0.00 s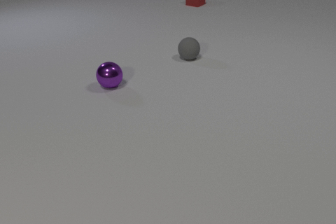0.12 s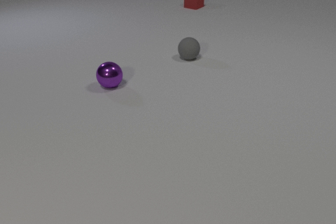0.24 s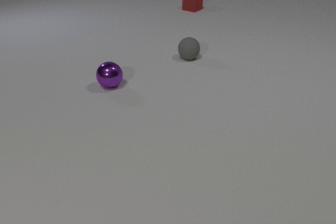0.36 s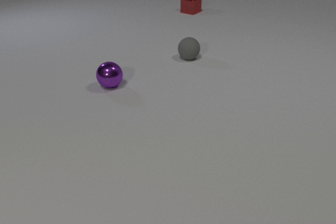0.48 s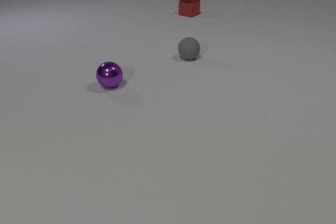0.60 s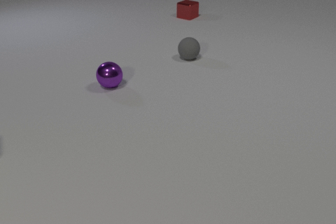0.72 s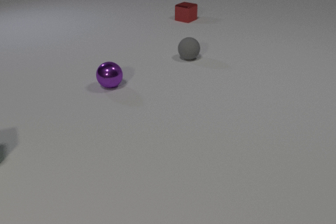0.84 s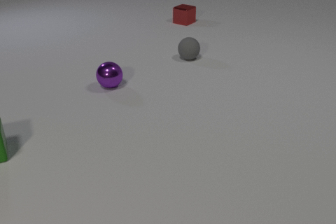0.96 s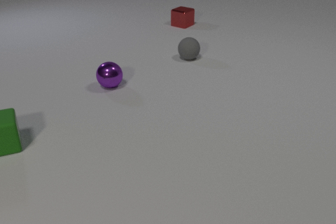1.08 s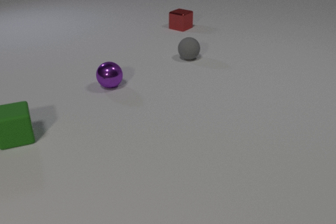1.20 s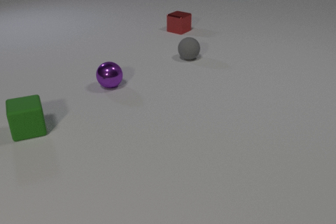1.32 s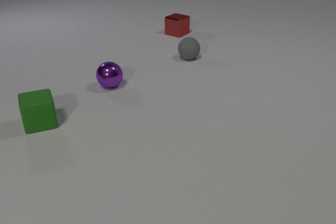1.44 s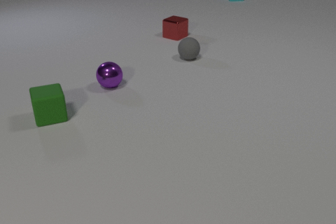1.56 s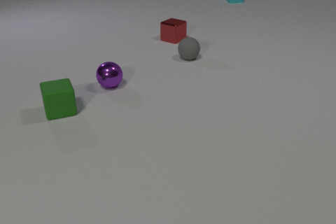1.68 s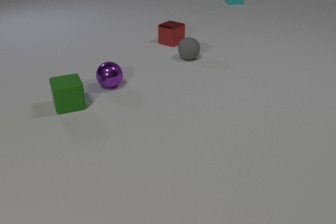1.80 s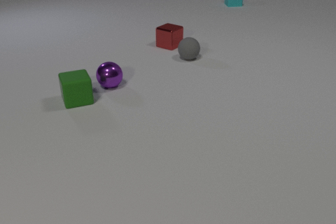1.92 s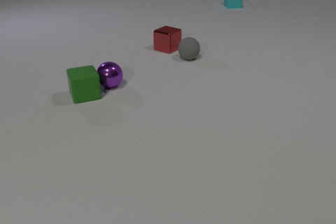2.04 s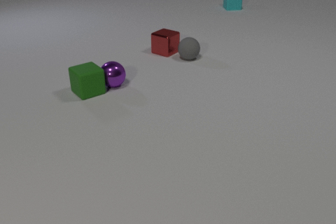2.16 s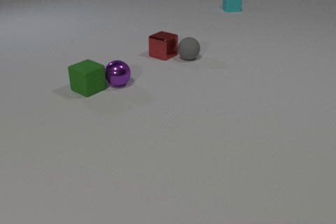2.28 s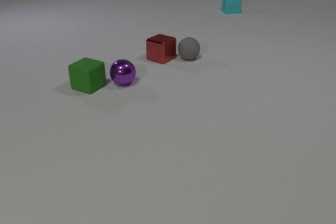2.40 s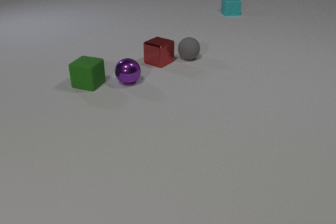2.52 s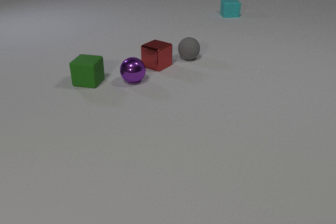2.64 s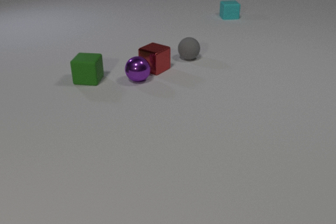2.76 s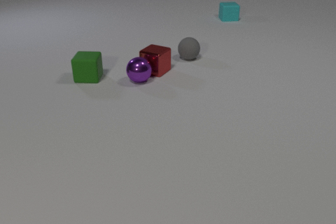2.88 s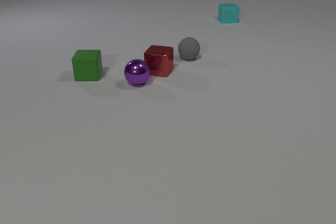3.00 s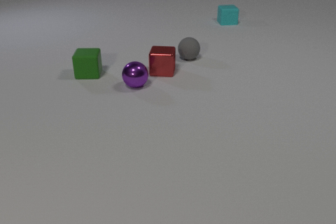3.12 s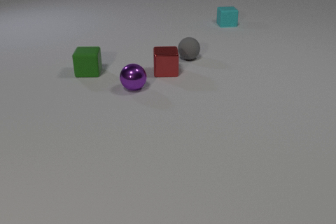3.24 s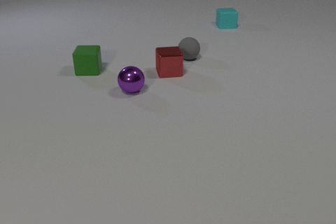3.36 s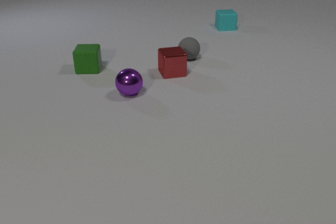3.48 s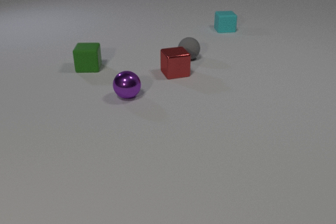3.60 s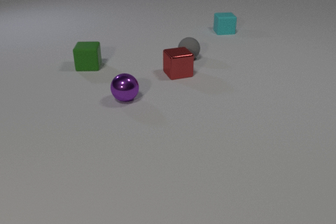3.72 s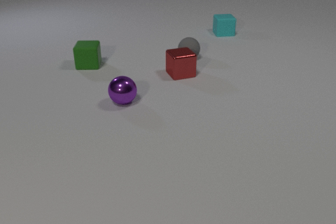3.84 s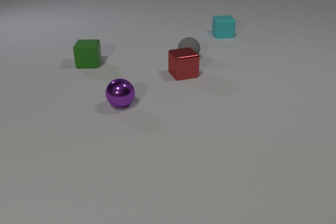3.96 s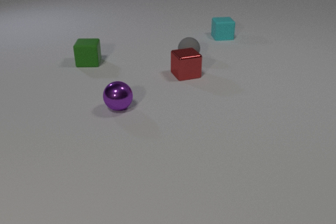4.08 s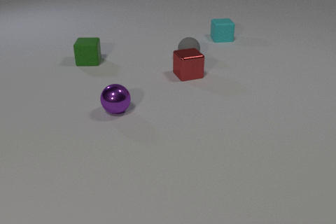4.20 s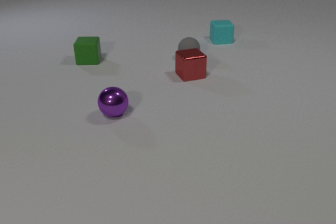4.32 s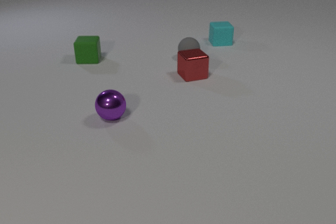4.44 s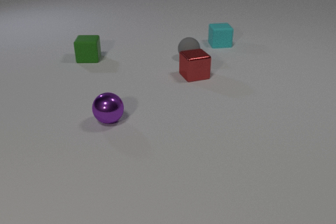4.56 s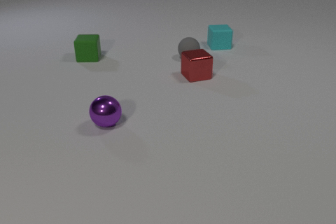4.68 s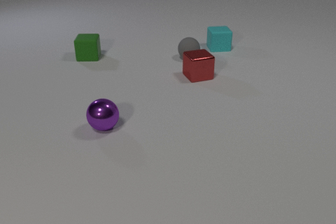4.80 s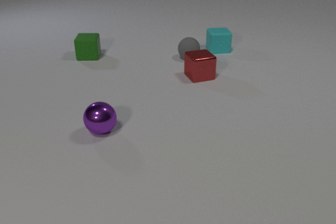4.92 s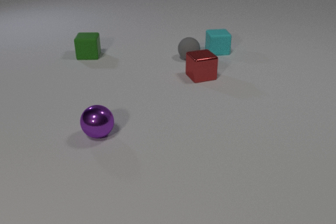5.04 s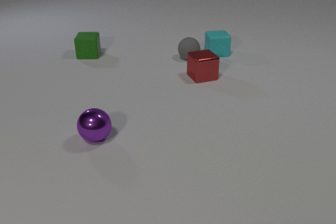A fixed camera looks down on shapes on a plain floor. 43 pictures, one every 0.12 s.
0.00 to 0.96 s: The green rubber cube comes in at the left edge, slides to the right and away from the camera. The red metal cube slides toward the camera.
0.96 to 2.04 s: The green rubber cube slides away from the camera and to the right. The red metal cube slides toward the camera. The cyan rubber cube comes in at the top edge, slides toward the camera. The green rubber cube and the purple metal sphere collide.
2.04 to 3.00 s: The green rubber cube slides away from the camera, spins counterclockwise seen from above by about 60 degrees, its near face sliding to the right. The purple metal sphere rolls to the right. The red metal cube slides toward the camera, spins so that its near face slides to the right, counterclockwise seen from above. The cyan rubber cube slides toward the camera. The purple metal sphere and the red metal cube collide.
3.00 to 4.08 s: The green rubber cube slides away from the camera. The purple metal sphere rolls toward the camera. The red metal cube slides to the right, spins counterclockwise seen from above by about 30 degrees, its near face sliding to the right. The cyan rubber cube slides toward the camera.
4.08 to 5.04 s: The green rubber cube slides away from the camera. The purple metal sphere rolls toward the camera and to the left. The red metal cube slides to the right. The cyan rubber cube slides toward the camera.
Are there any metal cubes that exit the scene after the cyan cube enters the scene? no.
What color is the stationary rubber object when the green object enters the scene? gray.
What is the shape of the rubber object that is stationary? sphere.
